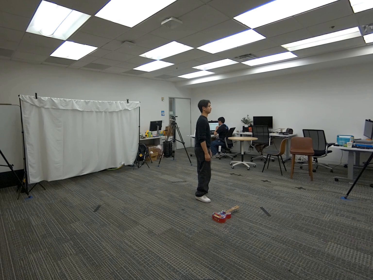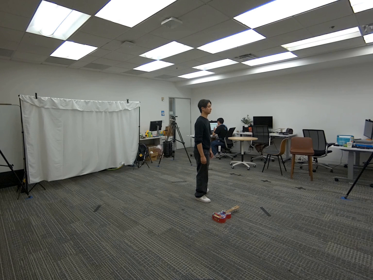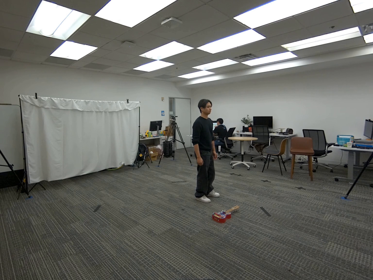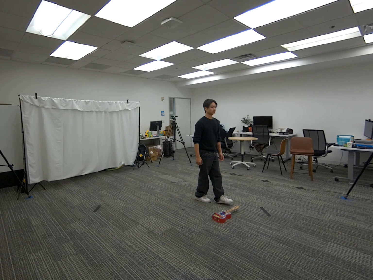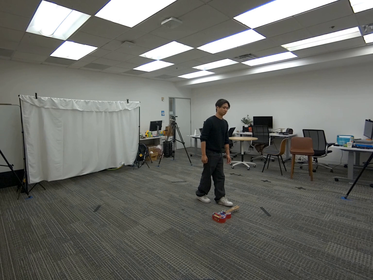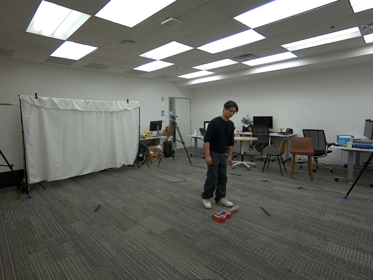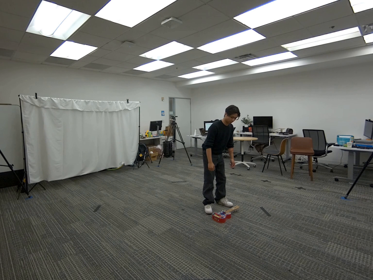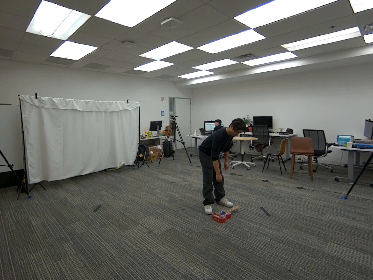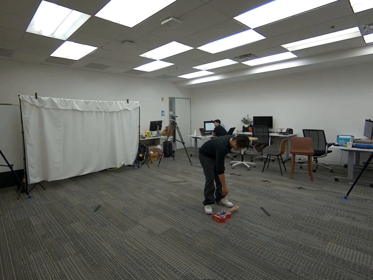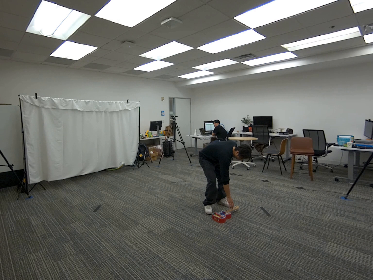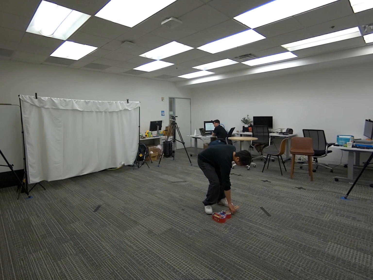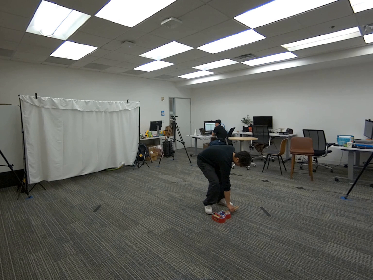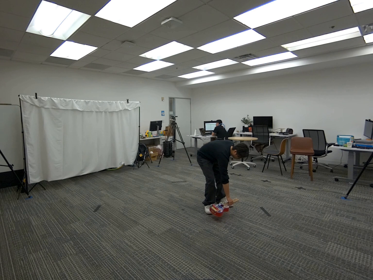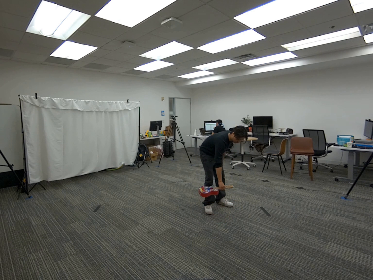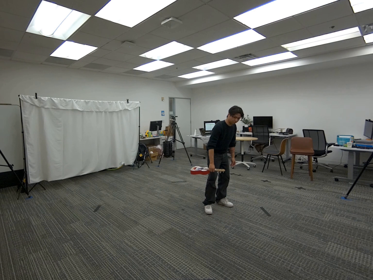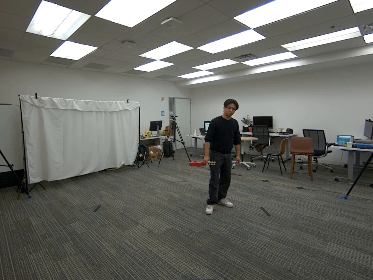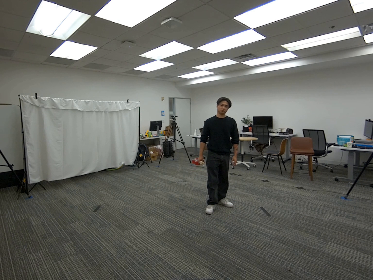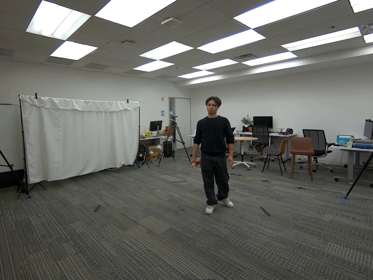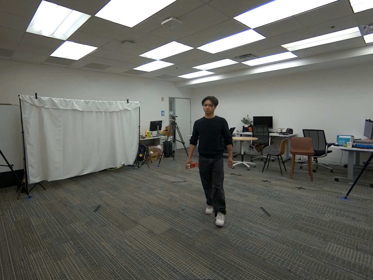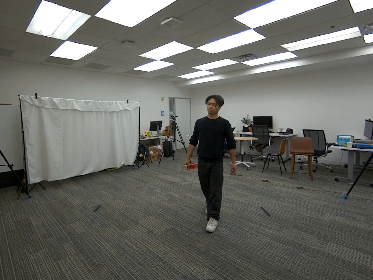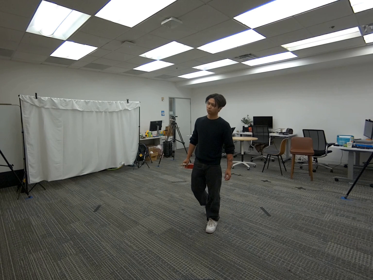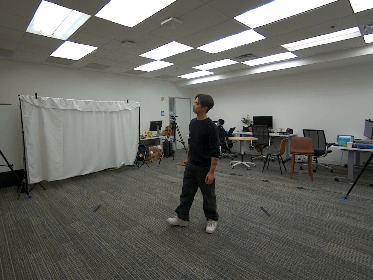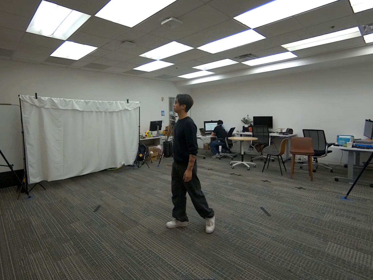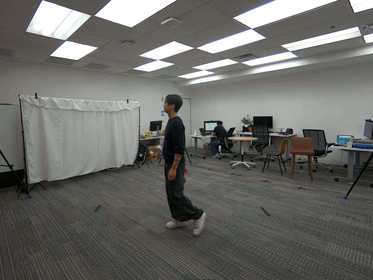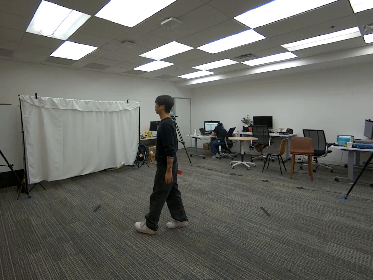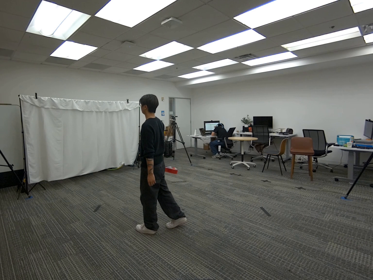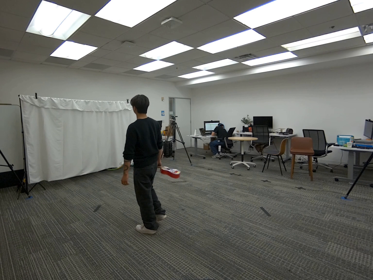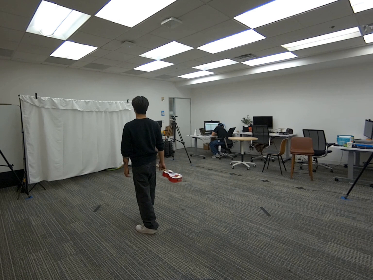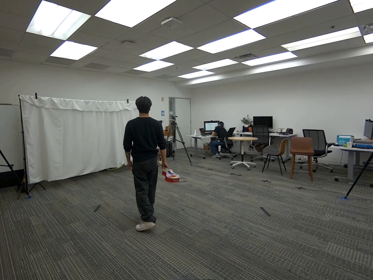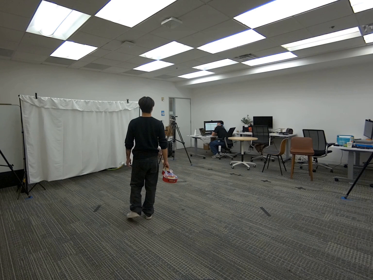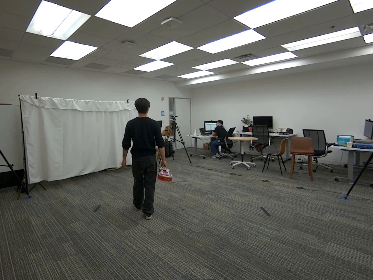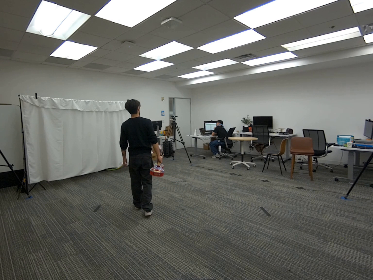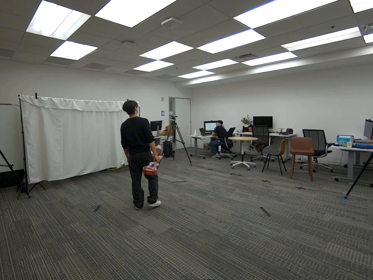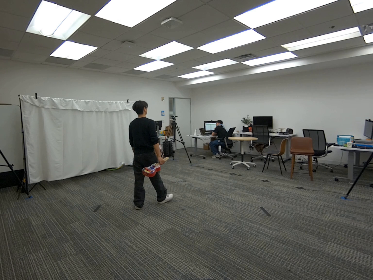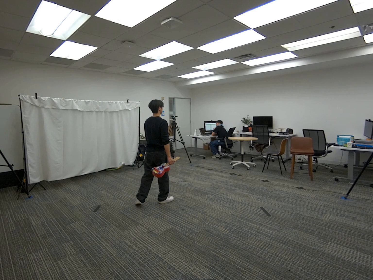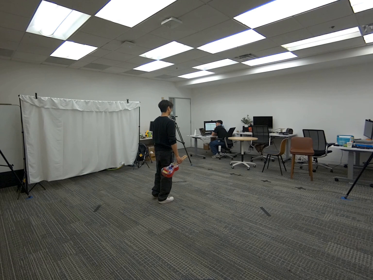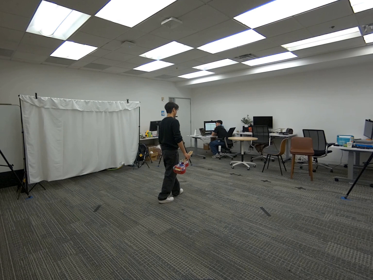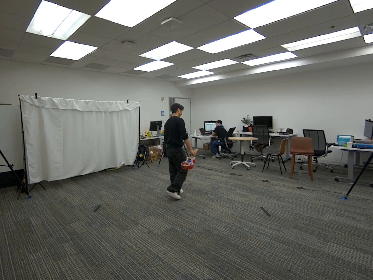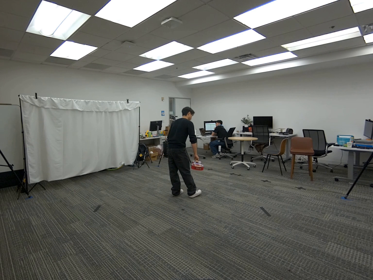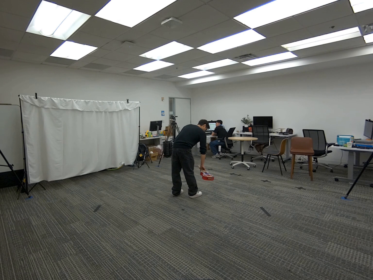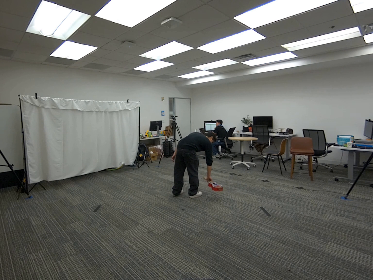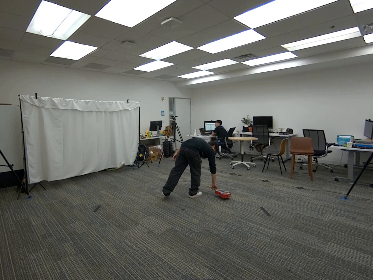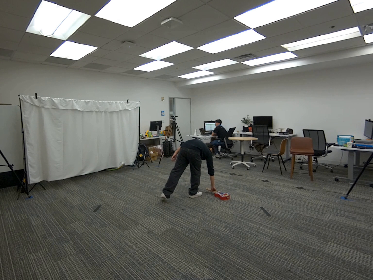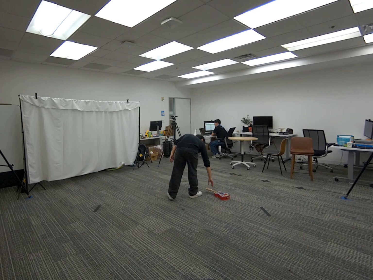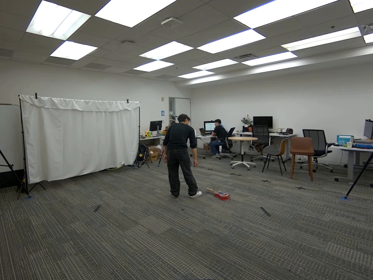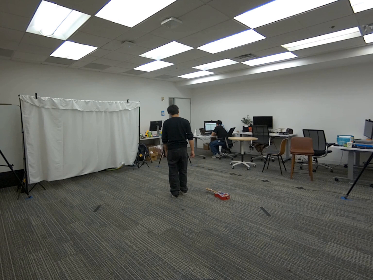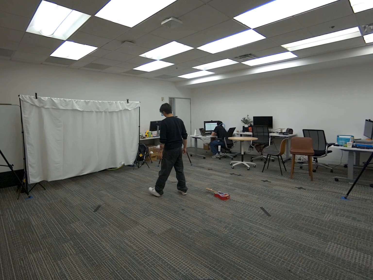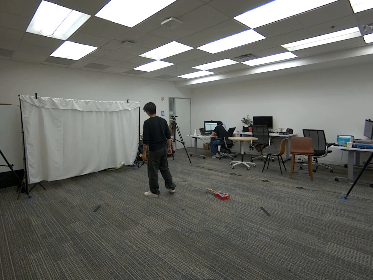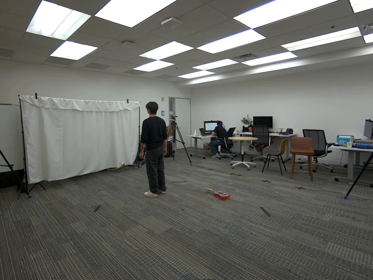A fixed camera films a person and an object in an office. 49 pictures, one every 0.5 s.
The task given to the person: Walk over to the guitar on the ground and pick up the guitar from the neck with your right hand. Walk around the bounding area with the guitar in front of you and place back on the ground when finished.
